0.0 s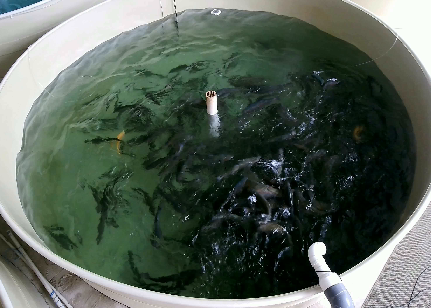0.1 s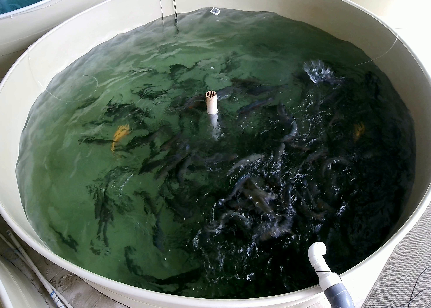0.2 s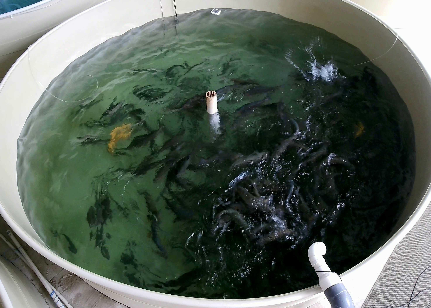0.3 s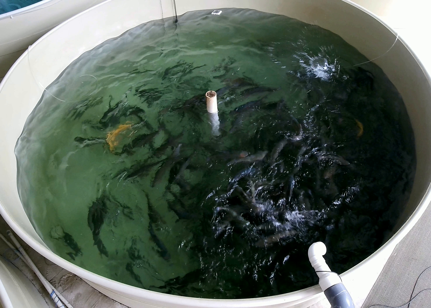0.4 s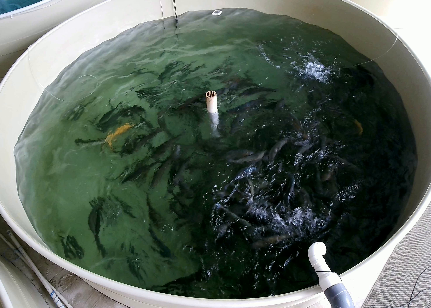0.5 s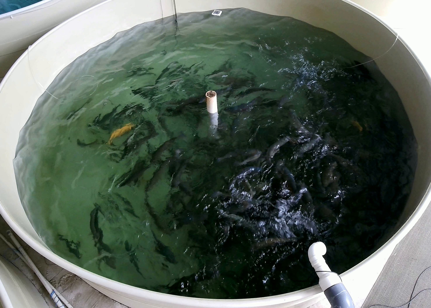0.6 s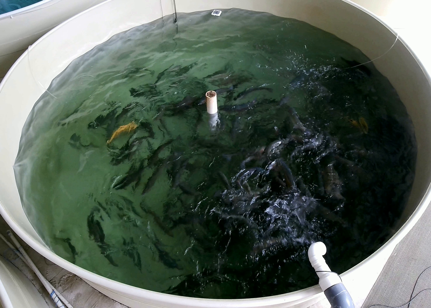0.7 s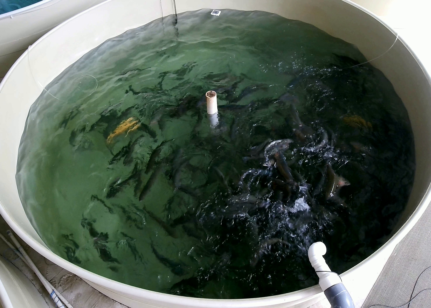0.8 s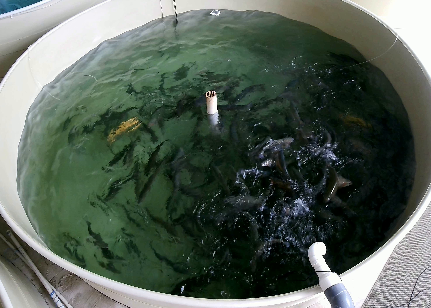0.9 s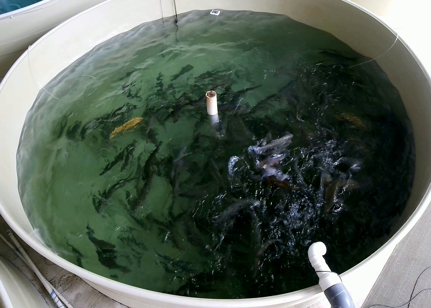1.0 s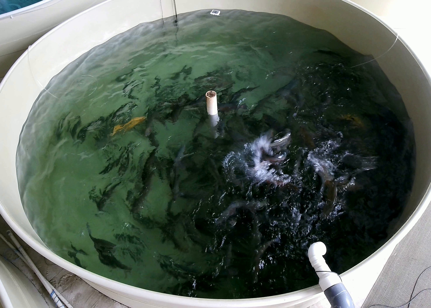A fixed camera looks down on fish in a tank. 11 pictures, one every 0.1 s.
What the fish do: Strong feeding.
